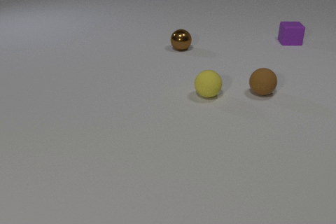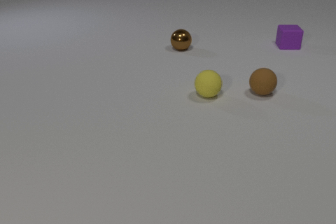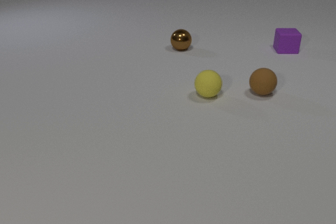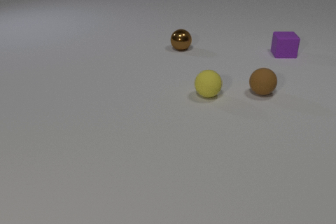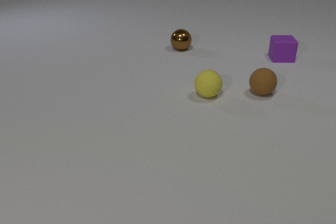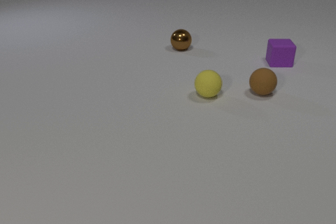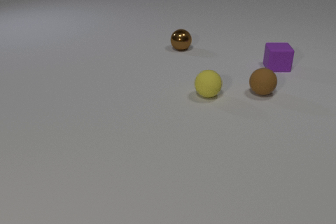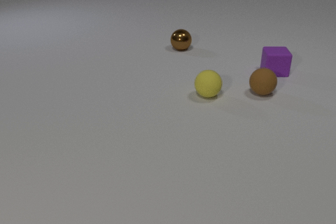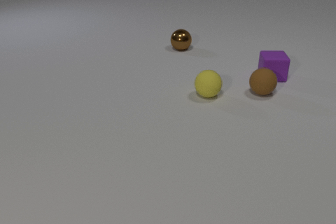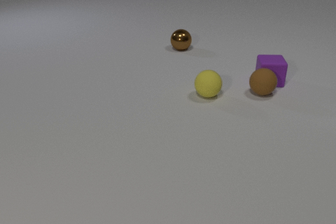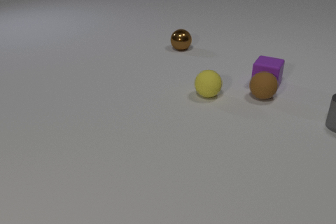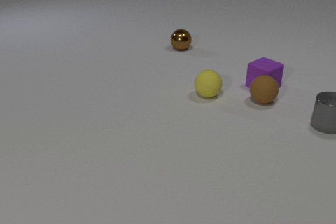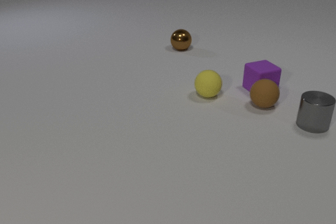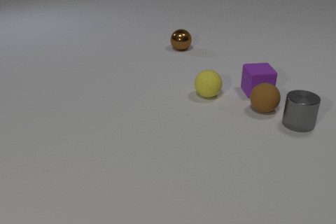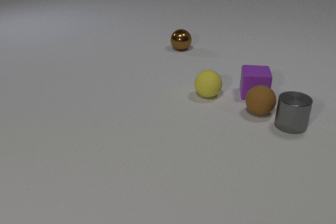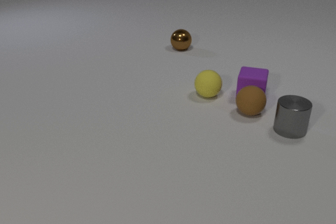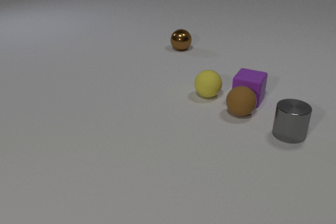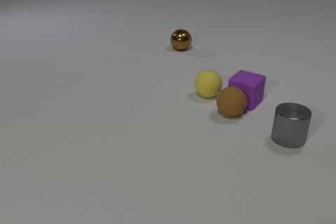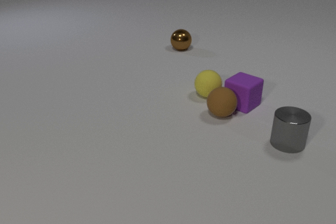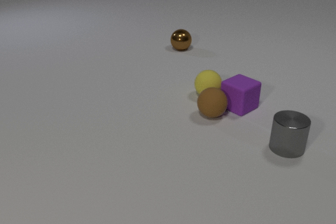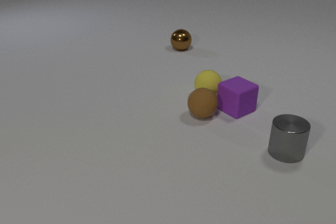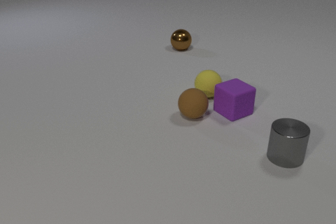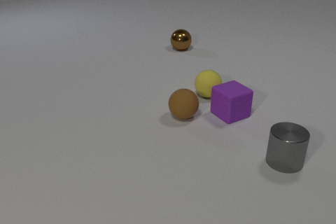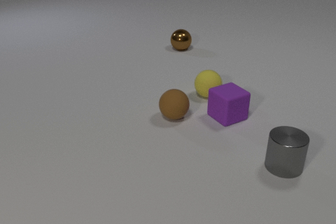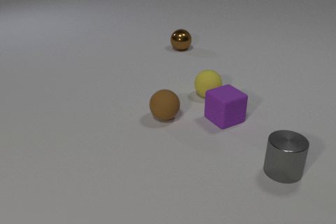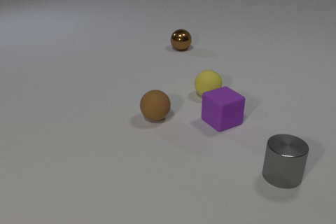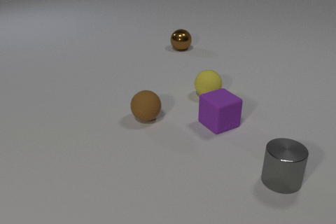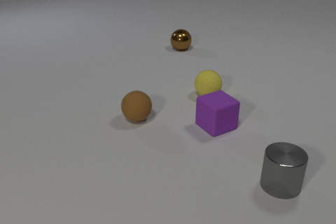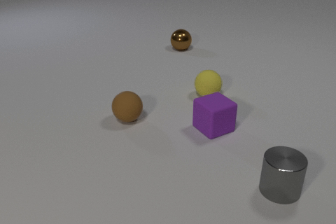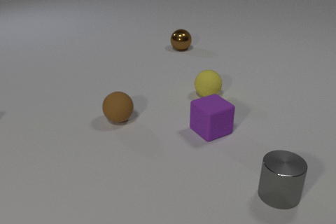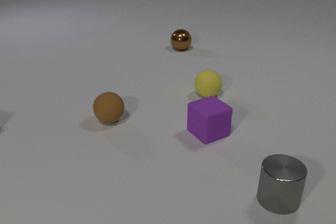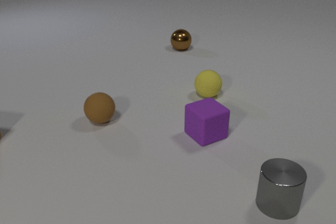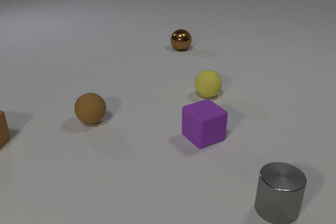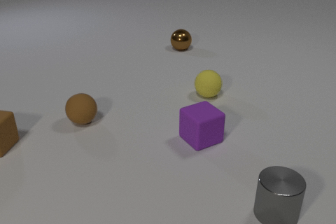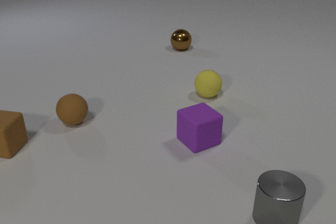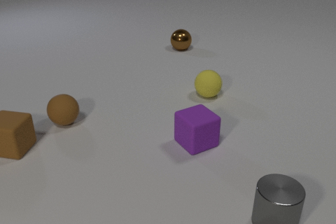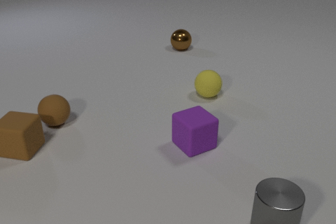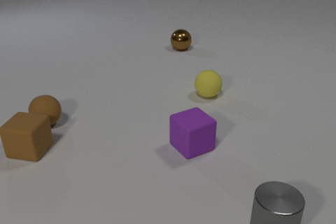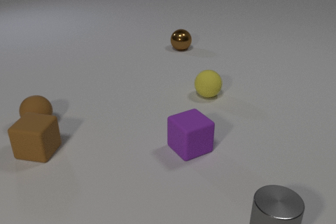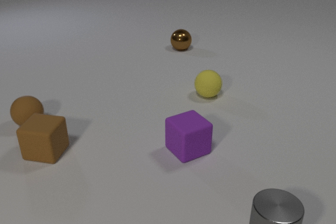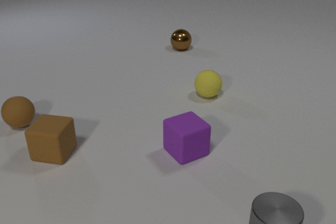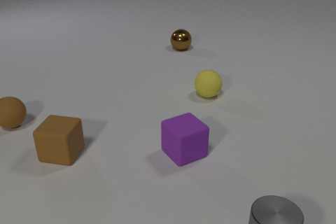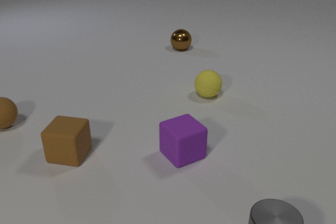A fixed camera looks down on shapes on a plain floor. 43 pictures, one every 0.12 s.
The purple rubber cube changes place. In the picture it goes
toward the camera.
The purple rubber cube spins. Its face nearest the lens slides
to the left.
0.00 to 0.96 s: The purple rubber cube slides toward the camera.
0.96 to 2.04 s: The purple rubber cube slides toward the camera, spins so that its near face slides to the left, clockwise seen from above. The brown rubber sphere rolls toward the camera and to the left. The gray metal cylinder comes in at the right edge, slides to the left and toward the camera. The purple rubber cube and the brown rubber sphere collide. The brown rubber sphere and the gray metal cylinder collide.
2.04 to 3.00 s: The purple rubber cube slides toward the camera and to the left, spins clockwise seen from above by about 30 degrees, its near face sliding to the left. The brown rubber sphere rolls to the left. The gray metal cylinder slides toward the camera.
3.00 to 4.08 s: The purple rubber cube slides toward the camera and to the left. The brown rubber sphere rolls to the left. The brown rubber cube comes in at the left edge, slides to the right and toward the camera. The gray metal cylinder slides toward the camera.
4.08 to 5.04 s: The purple rubber cube slides toward the camera and to the left. The brown rubber sphere rolls to the left. The brown rubber cube slides to the right and toward the camera. The gray metal cylinder slides toward the camera.
What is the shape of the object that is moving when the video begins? cube.
How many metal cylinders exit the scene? 0.
How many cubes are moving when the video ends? 2.
